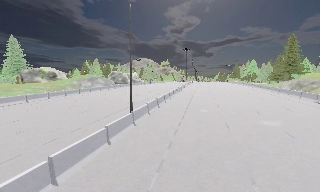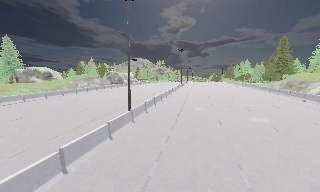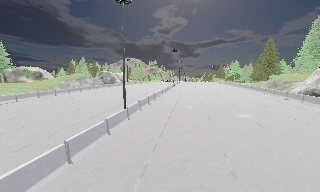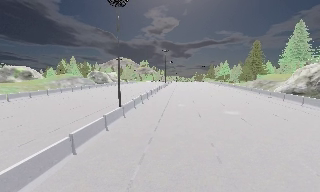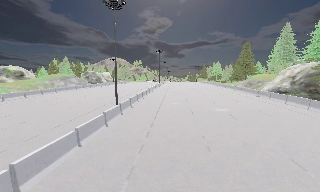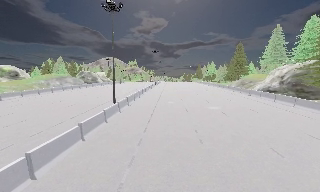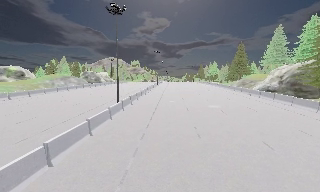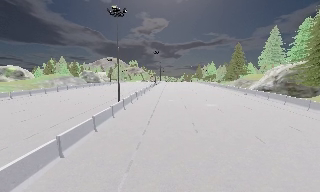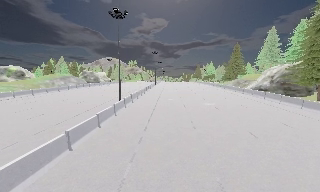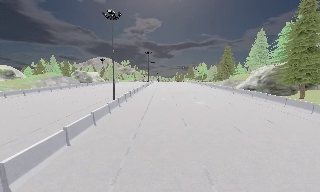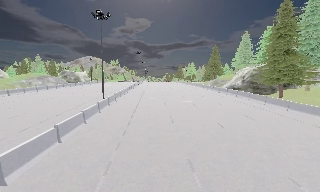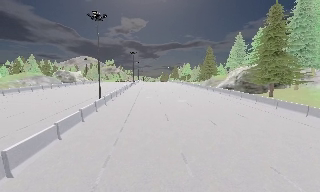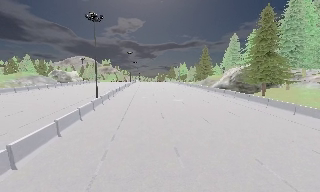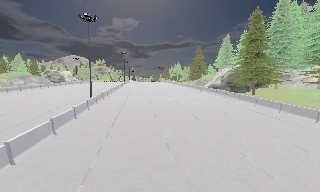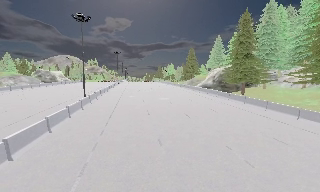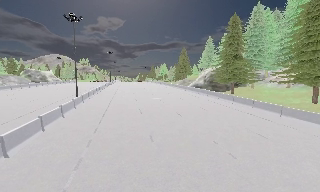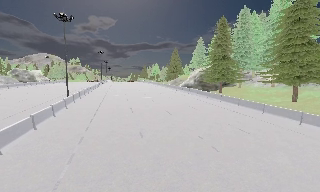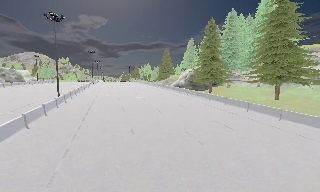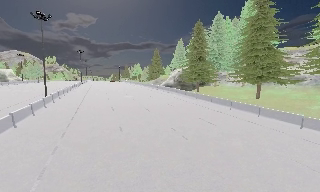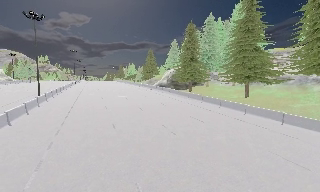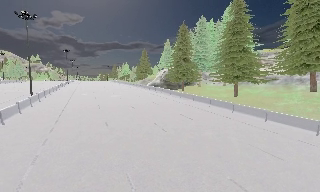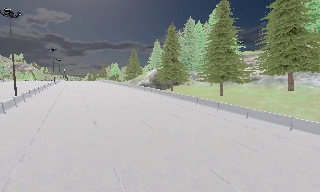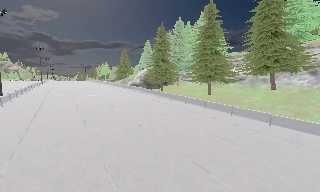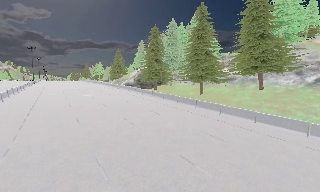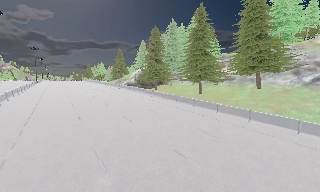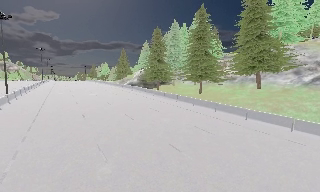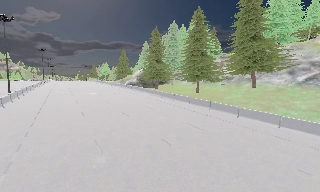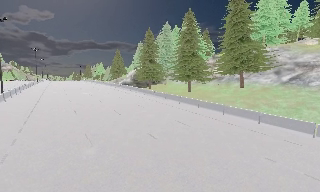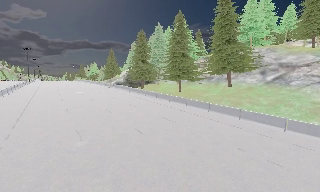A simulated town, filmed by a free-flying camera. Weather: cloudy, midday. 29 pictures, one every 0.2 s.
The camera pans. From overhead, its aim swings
clockwise.
The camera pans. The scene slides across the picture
to the left.
0.0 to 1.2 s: The camera pans to its right, which is clockwise from overhead, by about 10 degrees. It travels backward, about 5 m, so what stands in front gets smaller.
1.2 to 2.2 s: The camera travels backward, about 3.5 m, so what stands in front gets smaller.
2.2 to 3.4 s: The camera pans to its right, which is clockwise from overhead, by about 15 degrees. It travels backward, about 3.5 m, so what stands in front gets smaller.
3.4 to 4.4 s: The camera swings to its right by about 15 degrees, and the scene slides to the left. It travels backward and to its right, about 3 m, so what stands in front gets smaller.
4.4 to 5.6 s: The camera travels backward and to its right, about 5 m, so what stands in front gets smaller. It gains speed.
The film runs backward here.
